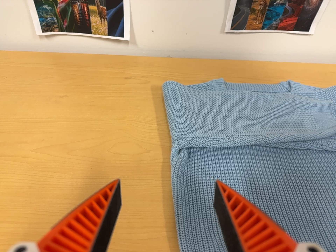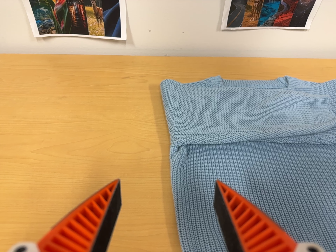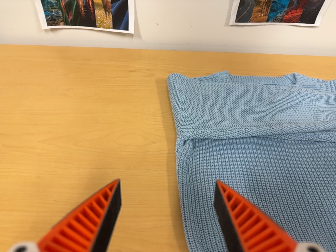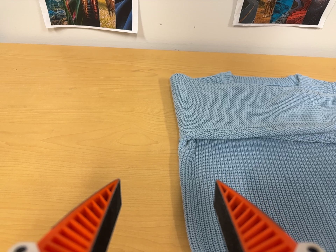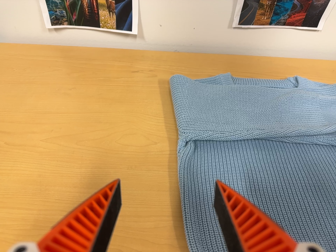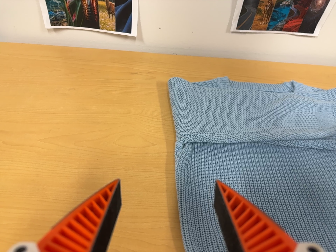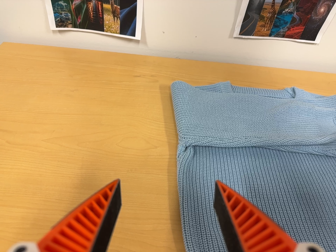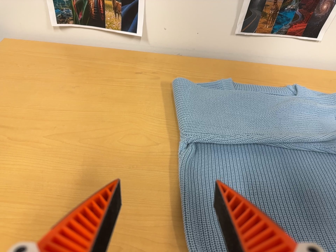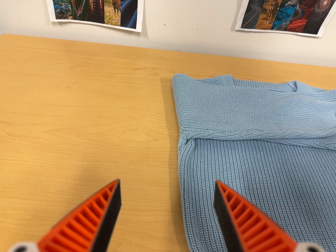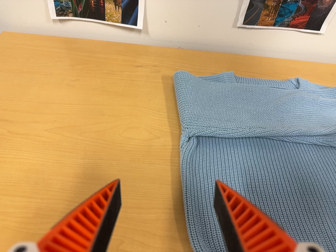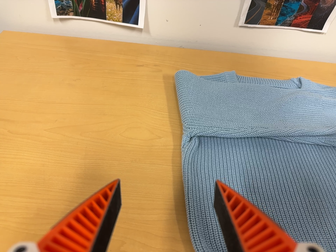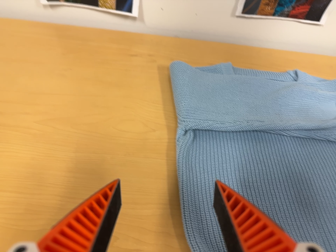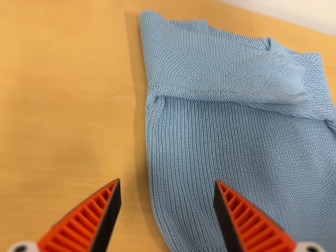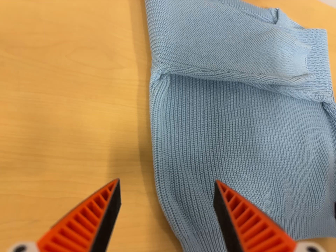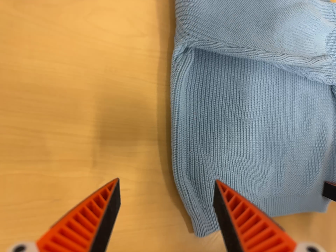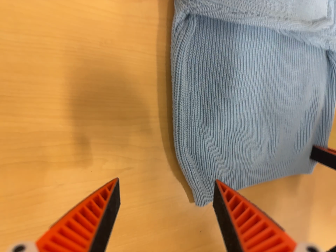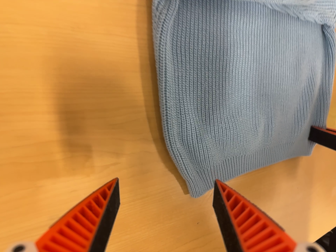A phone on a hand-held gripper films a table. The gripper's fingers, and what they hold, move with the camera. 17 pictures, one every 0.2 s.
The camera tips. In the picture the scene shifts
upward.
0.0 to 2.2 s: The camera shifts only a little, or ends up much as it began.
2.2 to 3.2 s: The camera pans to its right by about 25 degrees. It travels to its left, toward the top of its view and forward, about 20 cm. Its aim tips toward the bottom of its view by about 45 degrees, and the scene shifts upward.
The film runs forward here.
